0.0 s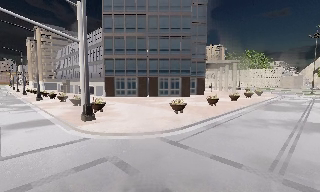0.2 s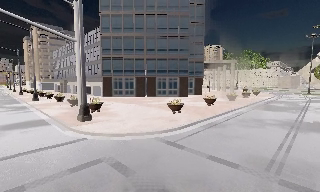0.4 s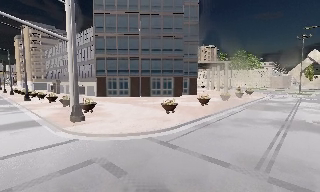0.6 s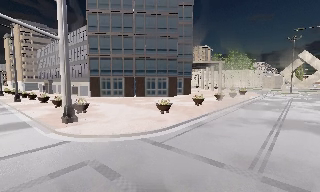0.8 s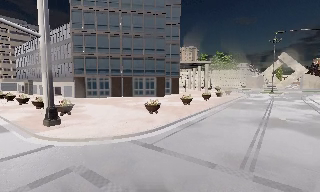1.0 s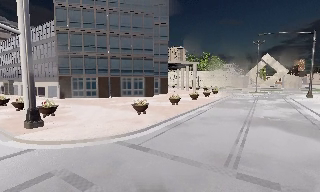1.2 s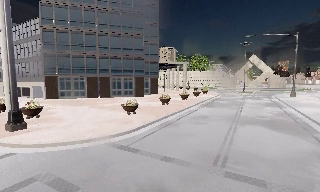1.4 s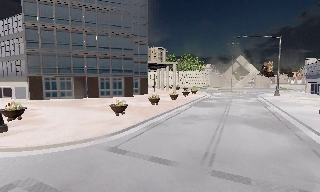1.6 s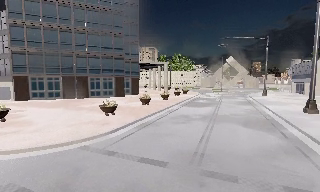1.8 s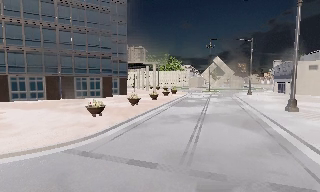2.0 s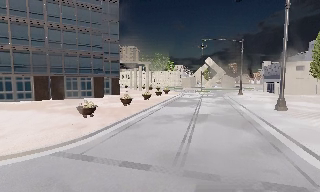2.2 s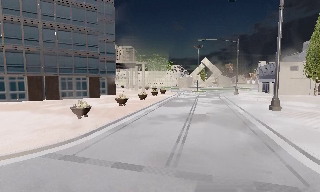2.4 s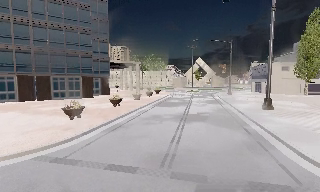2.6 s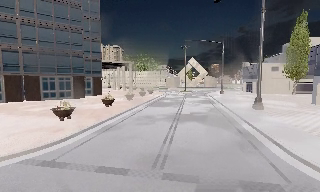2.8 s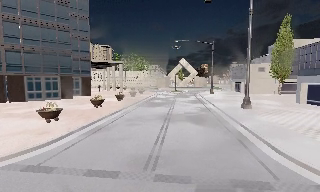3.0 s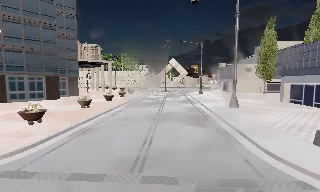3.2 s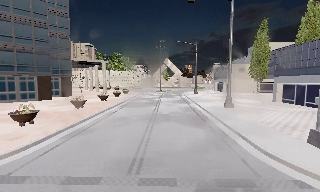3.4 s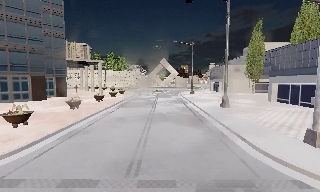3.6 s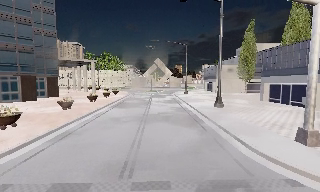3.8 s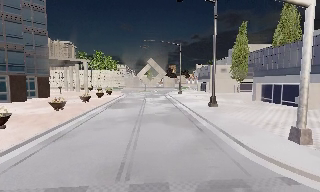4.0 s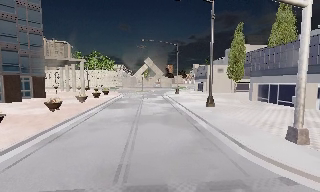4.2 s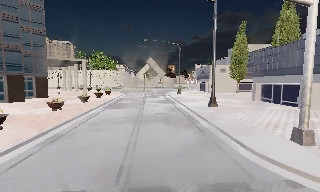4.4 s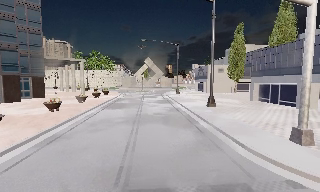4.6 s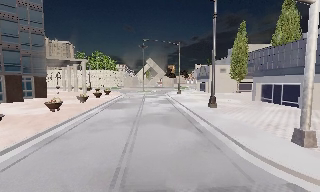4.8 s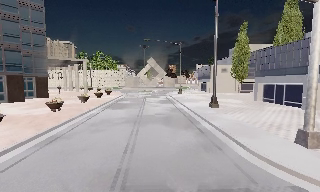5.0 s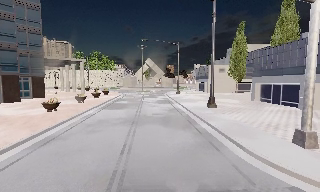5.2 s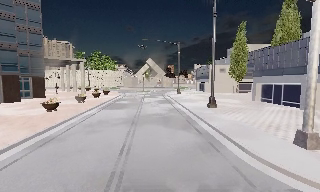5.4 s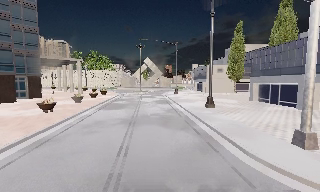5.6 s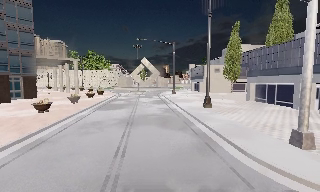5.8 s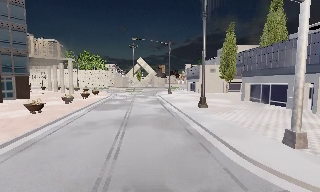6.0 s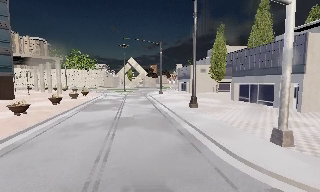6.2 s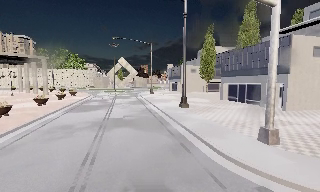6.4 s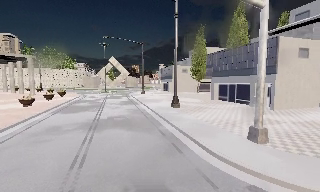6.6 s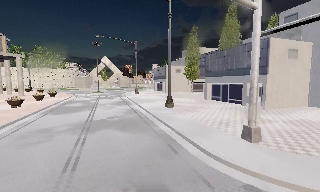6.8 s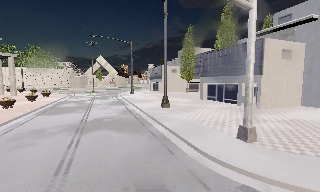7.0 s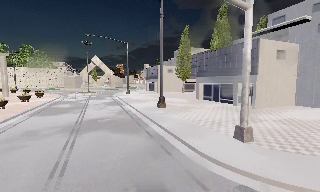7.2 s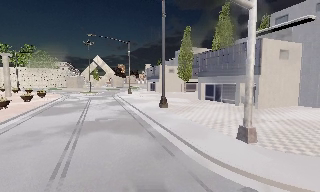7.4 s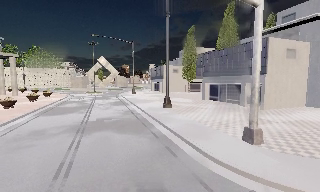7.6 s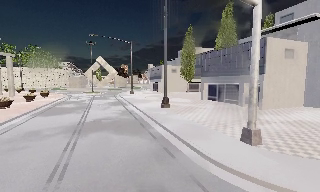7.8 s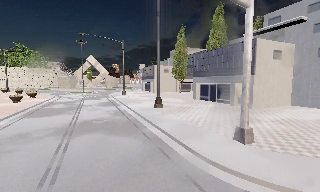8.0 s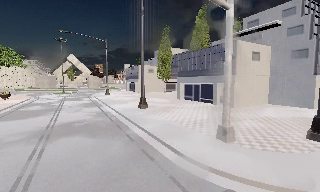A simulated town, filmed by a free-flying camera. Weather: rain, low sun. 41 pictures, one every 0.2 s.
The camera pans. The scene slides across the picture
to the left.
The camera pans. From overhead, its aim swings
clockwise.
0.0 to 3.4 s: The camera swings to its right by about 45 degrees, and the scene slides to the left. It travels forward and to its right, about 1 m.
3.4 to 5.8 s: The camera travels forward, about 1 m, so what stands in front looms larger.
5.8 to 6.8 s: The scene slides to the left, as the camera pans about 15 degrees to its right.
6.8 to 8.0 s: The camera shifts only a little, or ends up much as it began.
The film runs forward here.
